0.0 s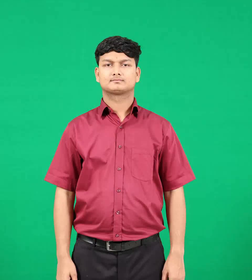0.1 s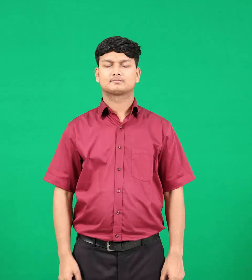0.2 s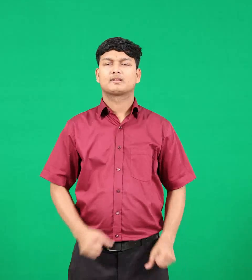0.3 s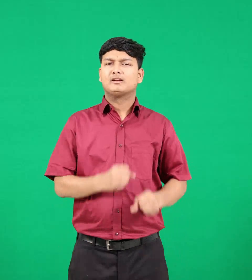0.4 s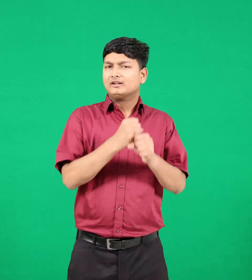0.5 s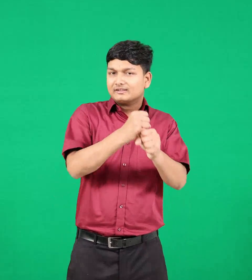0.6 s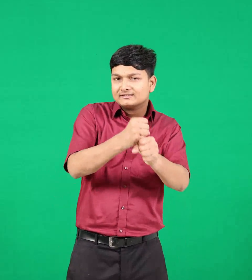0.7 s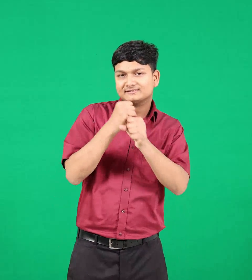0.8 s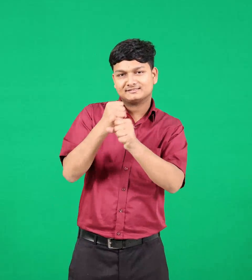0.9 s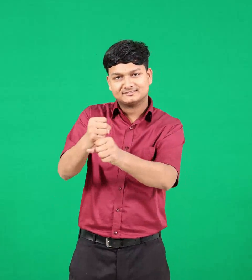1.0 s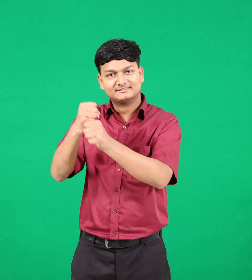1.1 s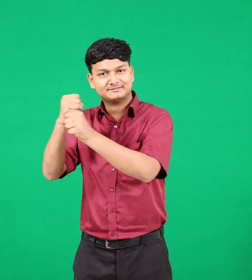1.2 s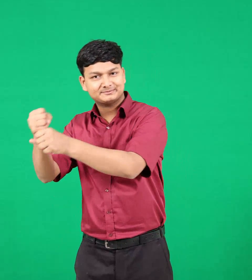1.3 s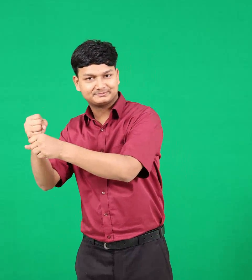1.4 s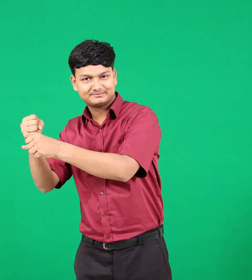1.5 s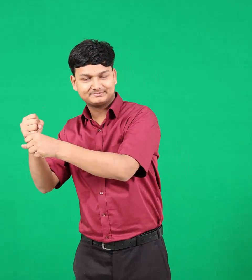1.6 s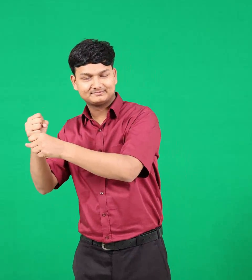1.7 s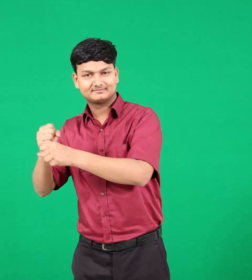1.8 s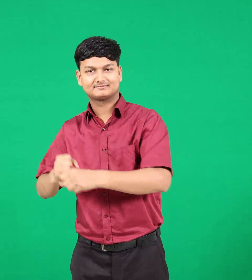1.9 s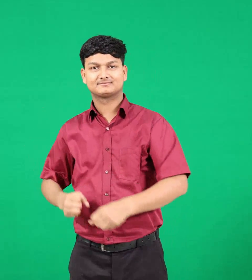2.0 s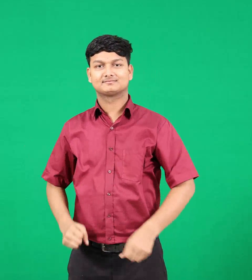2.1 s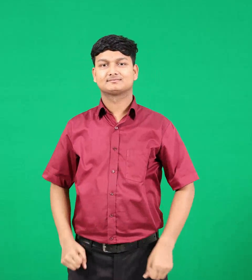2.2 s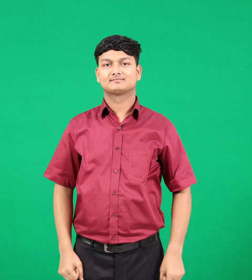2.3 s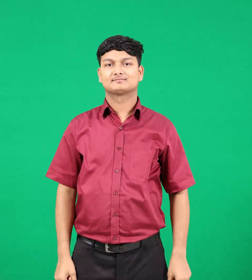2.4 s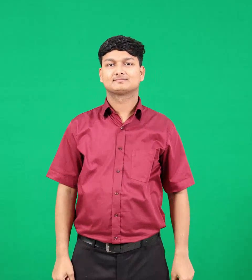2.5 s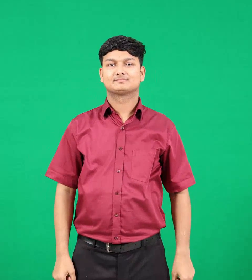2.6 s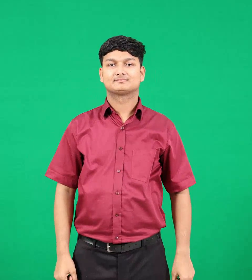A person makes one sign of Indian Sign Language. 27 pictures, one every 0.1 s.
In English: gifts
